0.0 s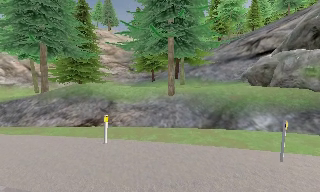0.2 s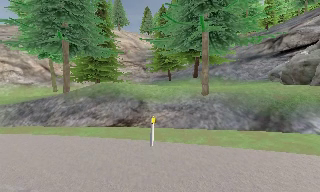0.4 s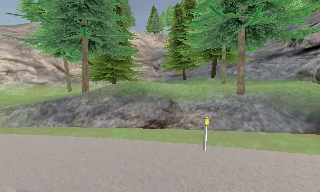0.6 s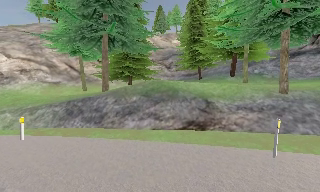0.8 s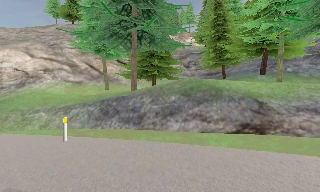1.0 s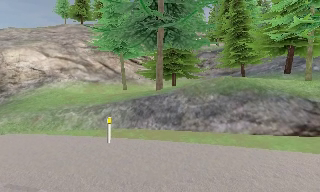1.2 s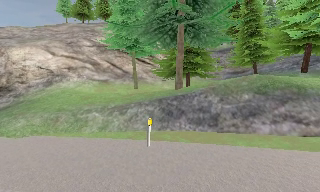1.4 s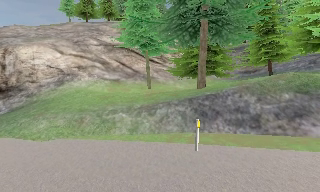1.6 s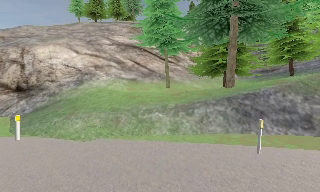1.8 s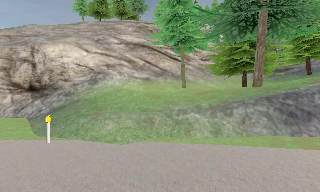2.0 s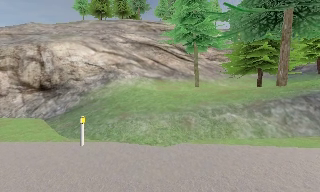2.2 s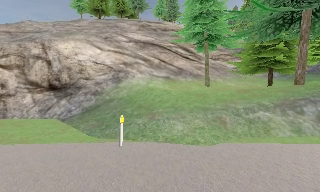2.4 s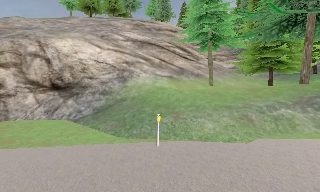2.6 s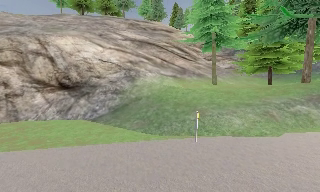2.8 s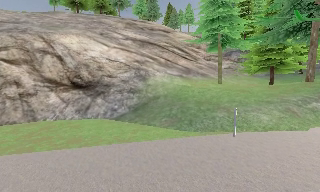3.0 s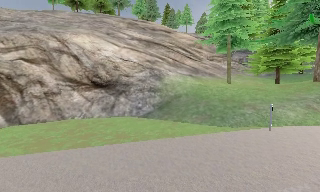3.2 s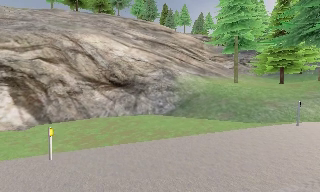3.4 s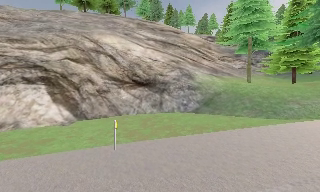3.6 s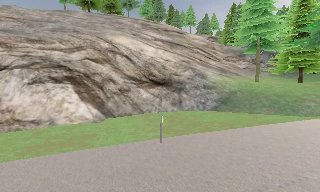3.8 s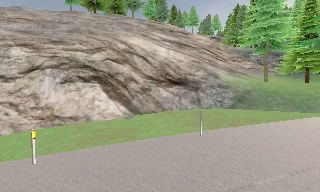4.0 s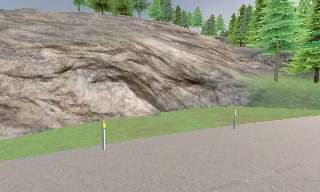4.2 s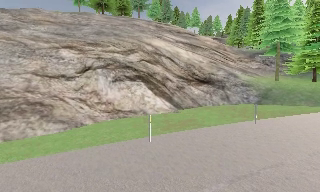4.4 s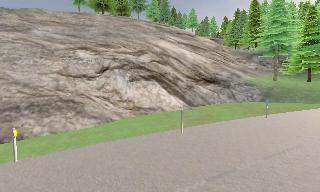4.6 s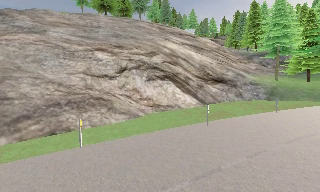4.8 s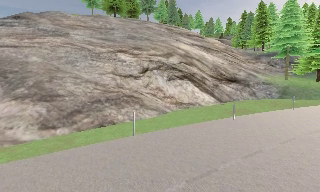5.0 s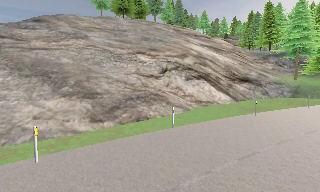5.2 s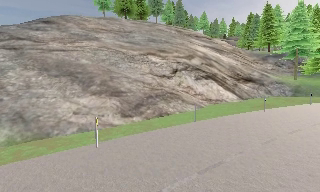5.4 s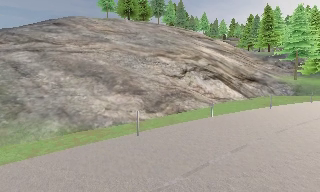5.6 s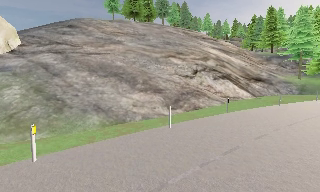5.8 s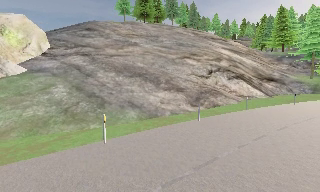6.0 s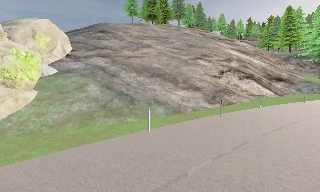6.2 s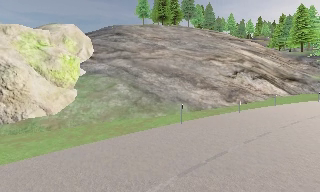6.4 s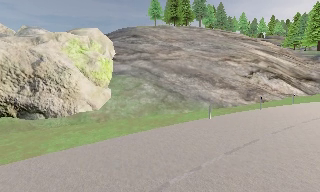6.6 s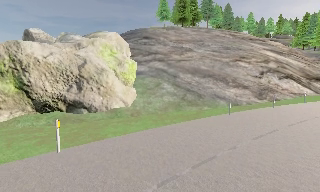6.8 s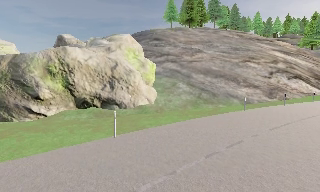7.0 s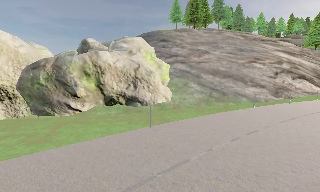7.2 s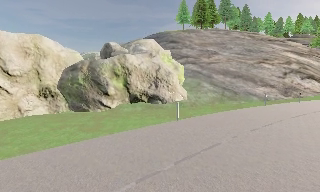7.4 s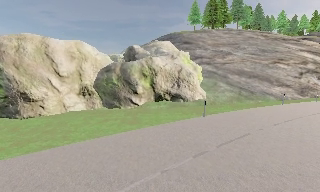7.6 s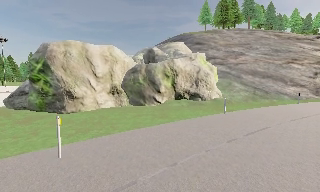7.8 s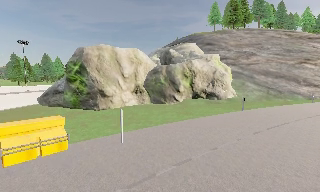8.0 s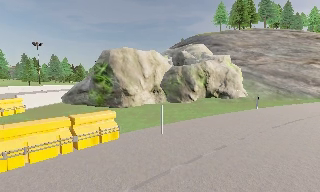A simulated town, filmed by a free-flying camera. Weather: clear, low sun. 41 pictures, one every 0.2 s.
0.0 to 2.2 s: The camera travels to its left, about 20 m, so close, fixed things drift to the right.
2.2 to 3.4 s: The camera pans to its right, which is clockwise from overhead, by about 15 degrees. It travels to its left, about 11 m, so close, fixed things drift to the right.
3.4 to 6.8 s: The camera travels to its left and backward, about 30 m, so close, fixed things drift to the right.
6.8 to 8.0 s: The camera swings to its left by about 10 degrees, and the scene slides to the right. It travels to its left and backward, about 10 m, so close, fixed things drift to the right.
The film runs backward here.
